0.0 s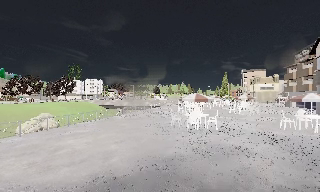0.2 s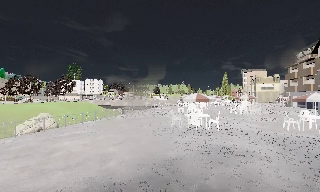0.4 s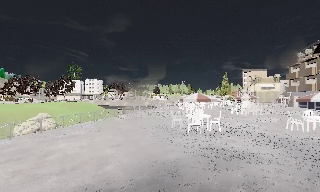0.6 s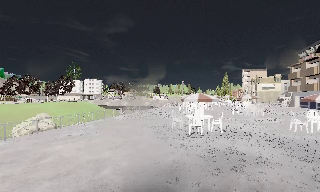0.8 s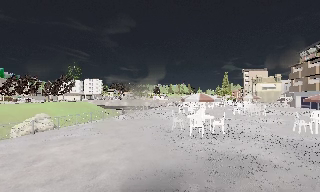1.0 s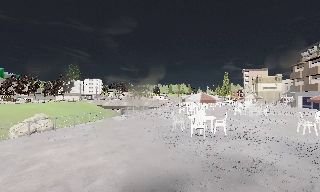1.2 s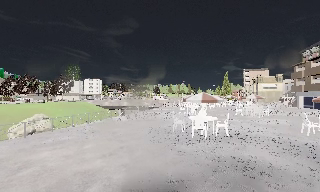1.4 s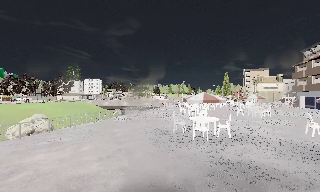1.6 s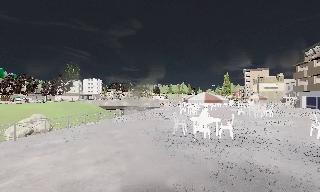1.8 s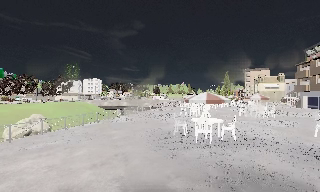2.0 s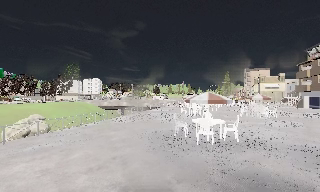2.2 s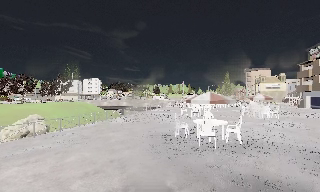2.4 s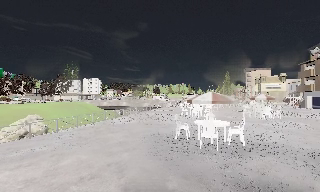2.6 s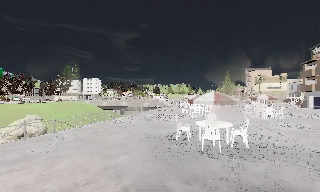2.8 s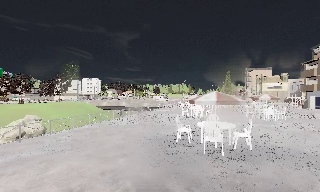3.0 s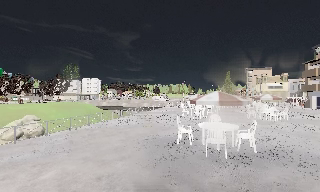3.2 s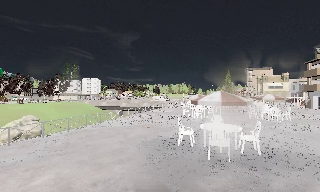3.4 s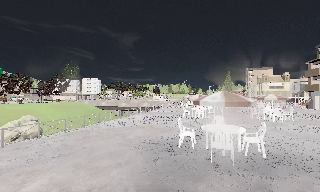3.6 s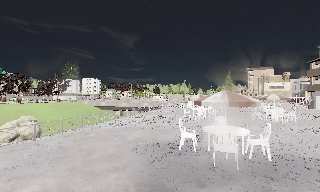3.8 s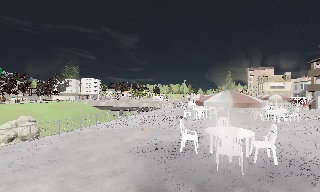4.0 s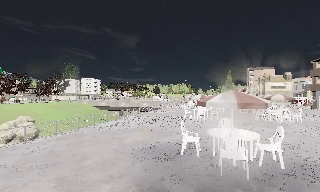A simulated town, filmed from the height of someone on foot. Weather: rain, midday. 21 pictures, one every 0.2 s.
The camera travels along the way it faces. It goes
forward.
0.0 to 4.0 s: The camera travels forward, about 6 m, so what stands in front looms larger.
The film runs forward here.
